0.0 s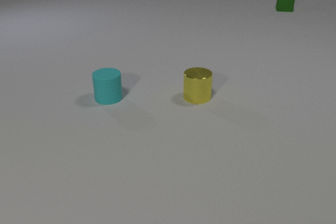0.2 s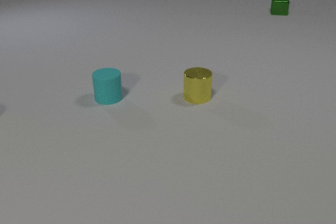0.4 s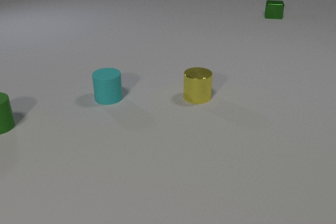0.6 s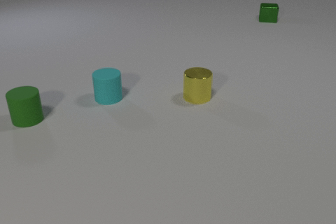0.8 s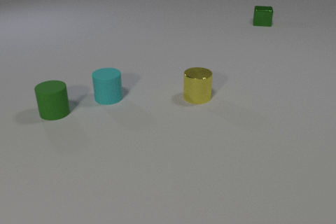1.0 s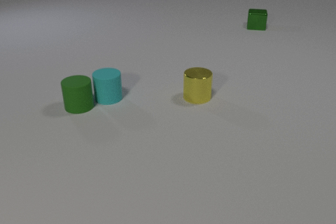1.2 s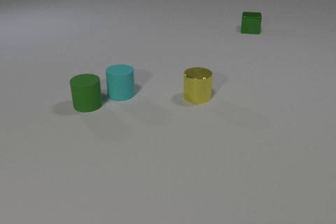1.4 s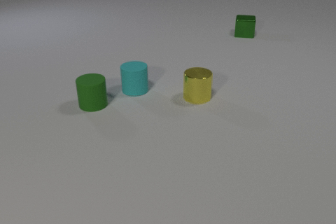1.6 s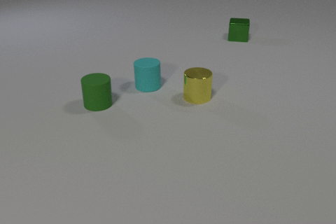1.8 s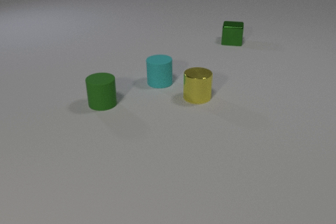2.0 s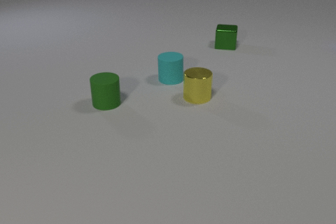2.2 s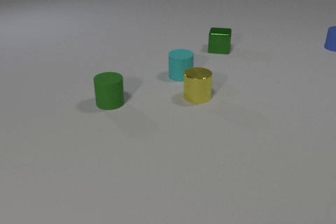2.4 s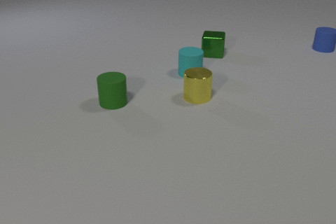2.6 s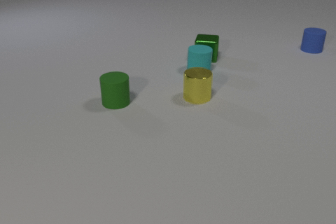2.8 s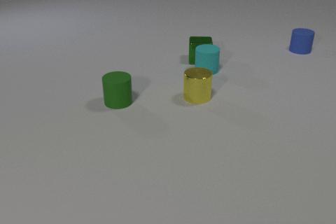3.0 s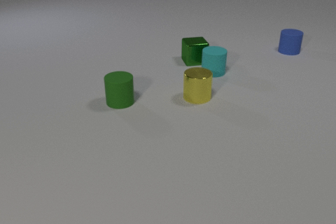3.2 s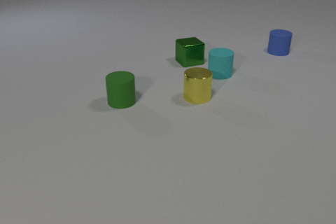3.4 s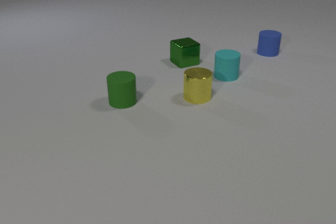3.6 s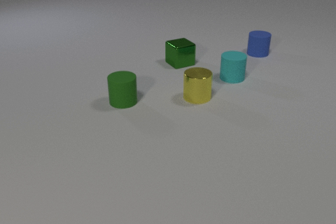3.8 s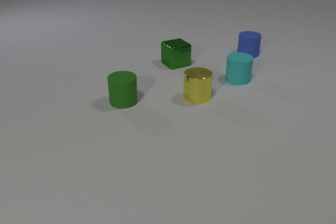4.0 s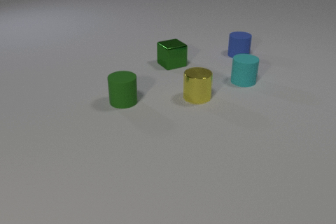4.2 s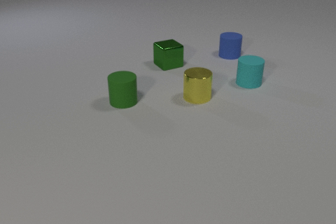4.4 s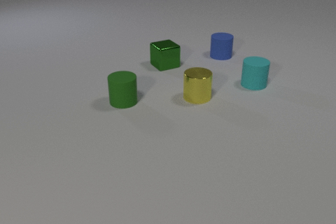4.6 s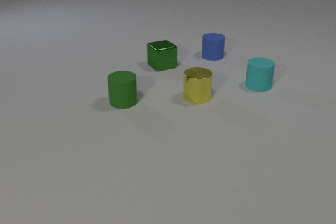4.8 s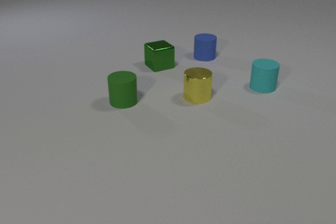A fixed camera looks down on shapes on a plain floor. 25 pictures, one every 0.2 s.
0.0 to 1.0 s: The green rubber cylinder comes in at the left edge, slides to the right. The green metal cube slides toward the camera.
1.0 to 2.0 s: The green rubber cylinder slides to the right. The cyan rubber cylinder slides to the right and away from the camera. The green metal cube slides toward the camera and to the left. The green rubber cylinder and the cyan rubber cylinder collide.
2.0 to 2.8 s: The green rubber cylinder slides to the right. The cyan rubber cylinder slides to the right and away from the camera. The green metal cube slides toward the camera and to the left. The blue rubber cylinder comes in at the right edge, slides to the left and toward the camera. The cyan rubber cylinder and the green metal cube collide.
2.8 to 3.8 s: The cyan rubber cylinder slides to the right and toward the camera. The green metal cube slides to the left and toward the camera, spins so that its near face slides to the right, counterclockwise seen from above. The blue rubber cylinder slides to the left and toward the camera.
3.8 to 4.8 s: The cyan rubber cylinder slides to the right and toward the camera. The green metal cube slides to the left. The blue rubber cylinder slides to the left.
What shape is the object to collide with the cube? cylinder.
What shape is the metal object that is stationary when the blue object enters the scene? cylinder.
How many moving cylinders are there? 3.
